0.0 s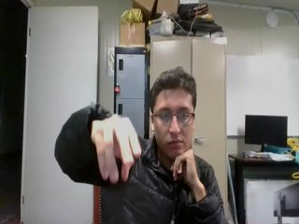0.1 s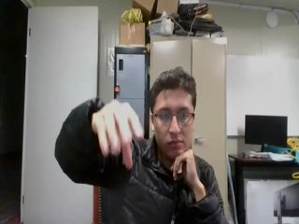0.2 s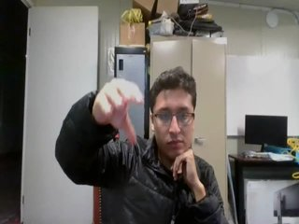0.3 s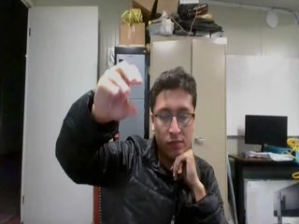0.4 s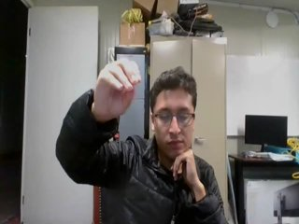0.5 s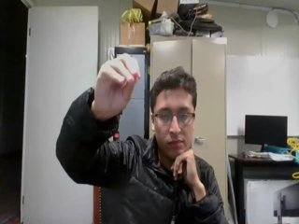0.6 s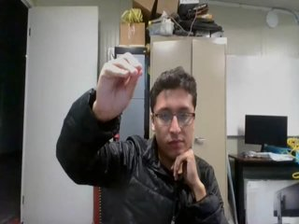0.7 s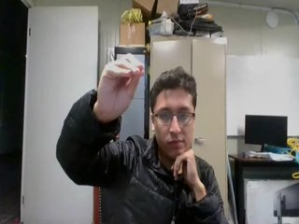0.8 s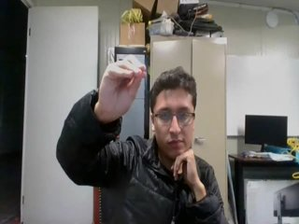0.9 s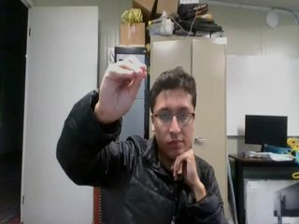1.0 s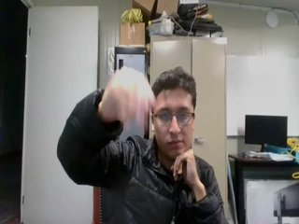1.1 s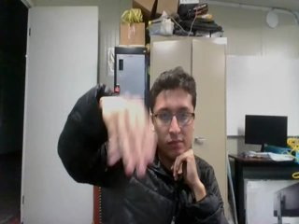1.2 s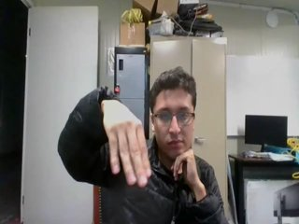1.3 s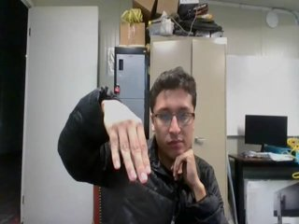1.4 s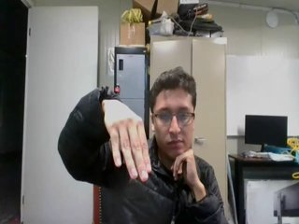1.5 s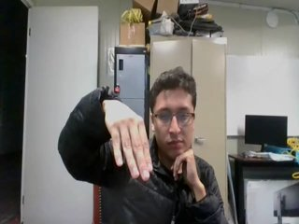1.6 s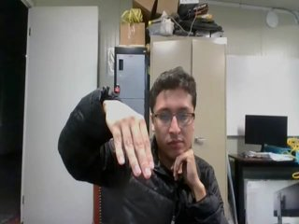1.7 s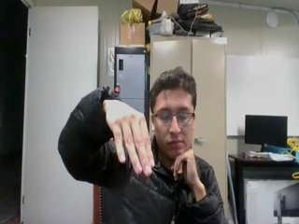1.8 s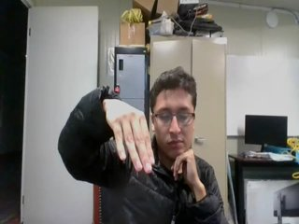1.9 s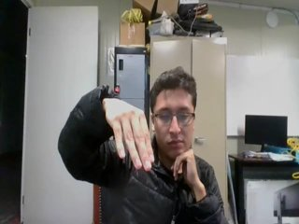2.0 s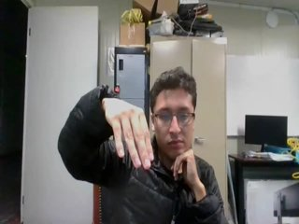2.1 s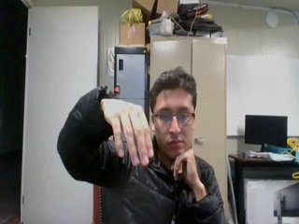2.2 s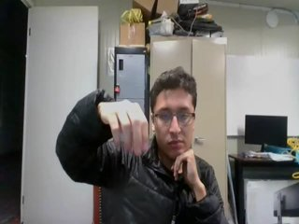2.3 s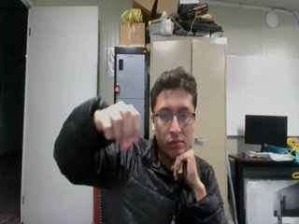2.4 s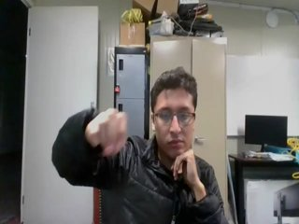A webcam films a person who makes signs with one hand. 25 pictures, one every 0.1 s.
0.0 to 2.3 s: On the screen the hand sweeps downward. The name of the sign: Throw down.
